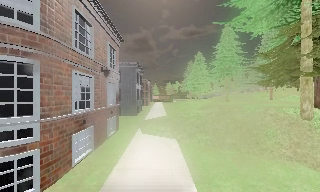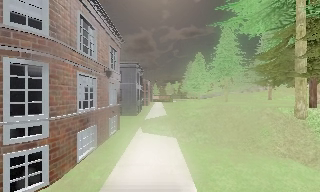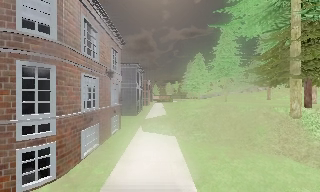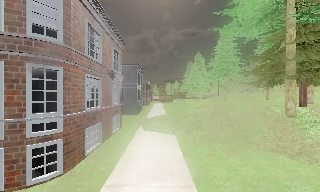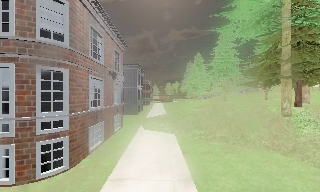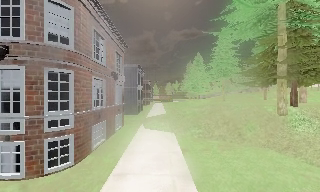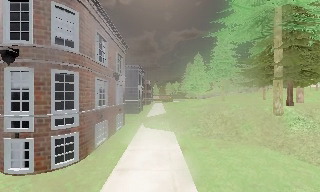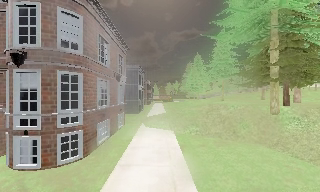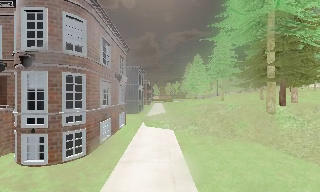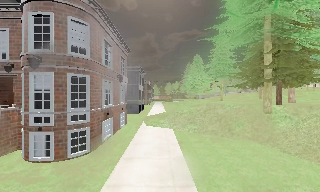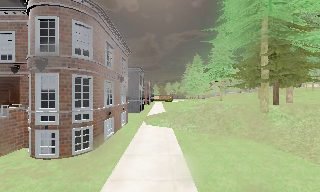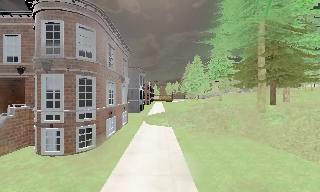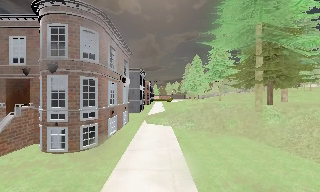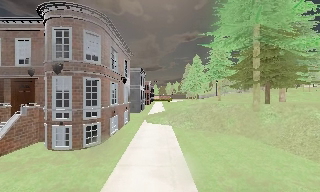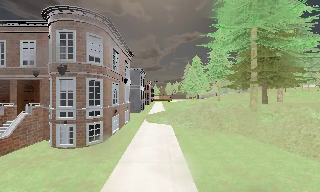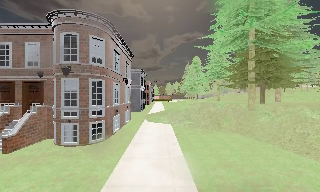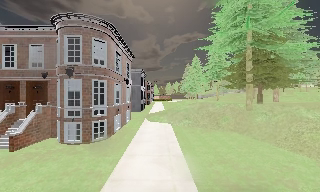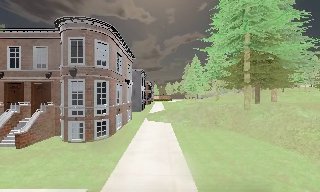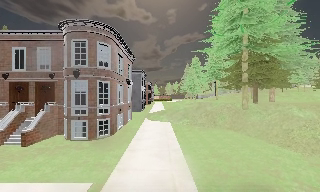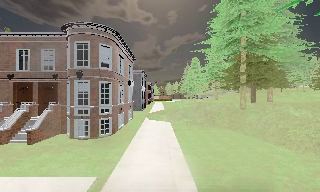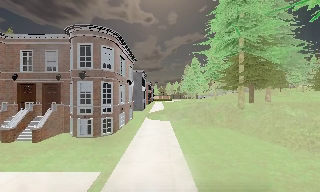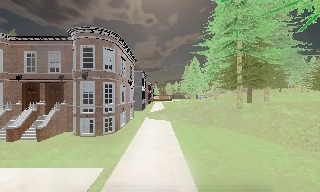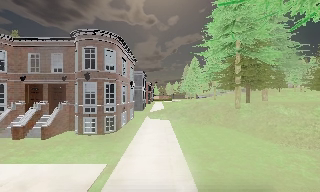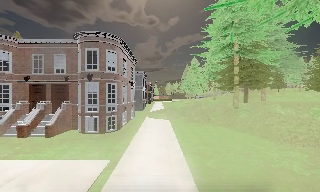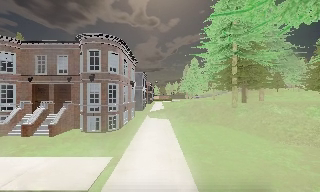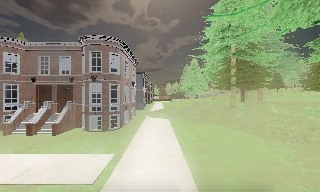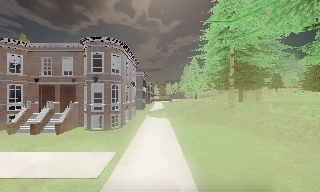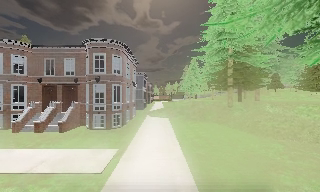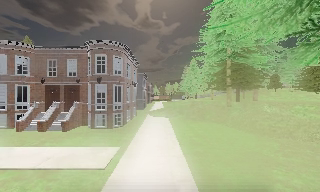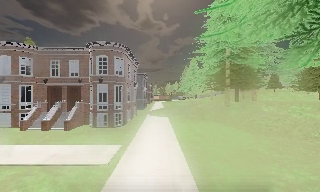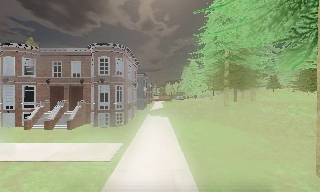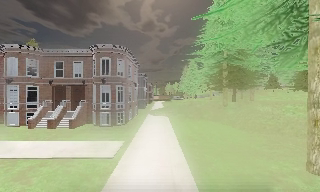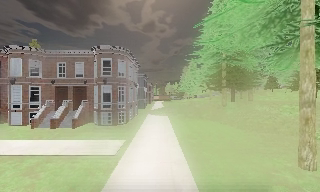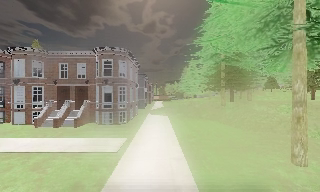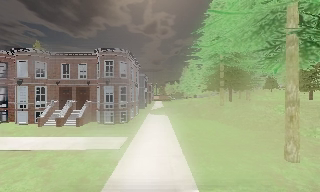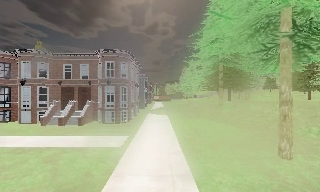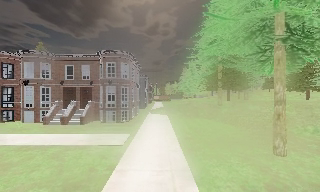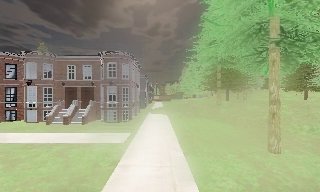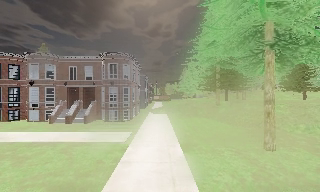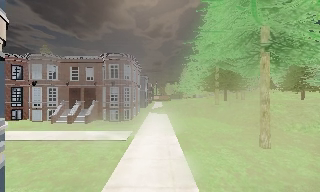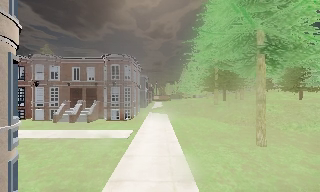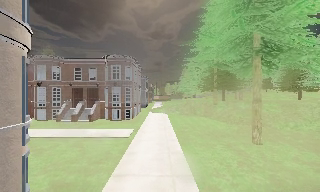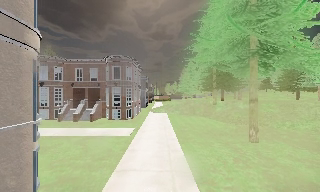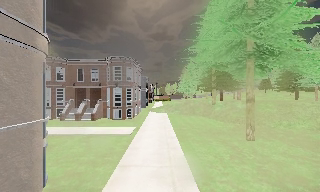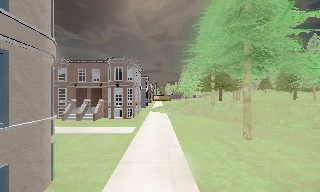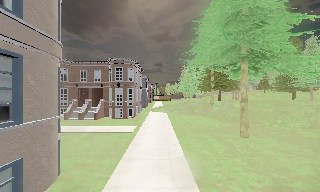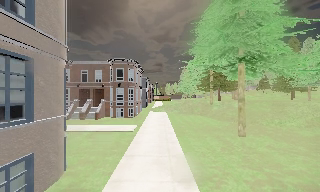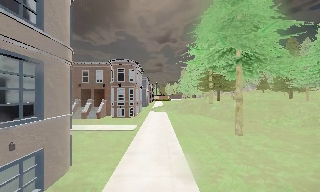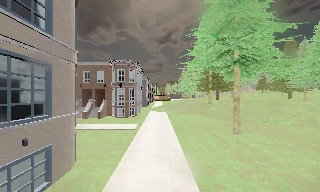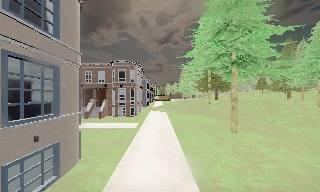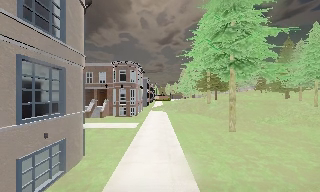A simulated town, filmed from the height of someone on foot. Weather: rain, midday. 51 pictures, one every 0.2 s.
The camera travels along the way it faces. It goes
backward.
0.0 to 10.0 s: The camera travels backward, about 17 m, so what stands in front gets smaller.
The film runs backward here.
